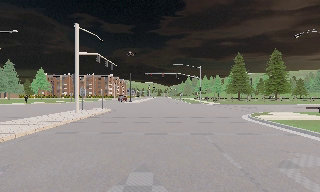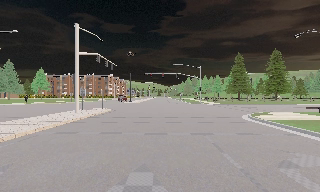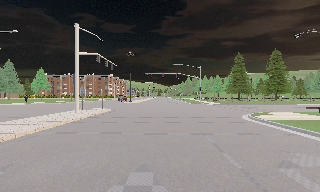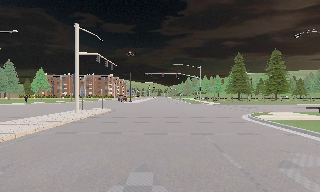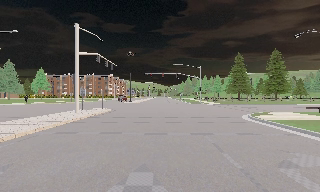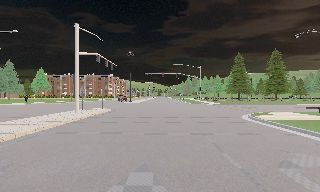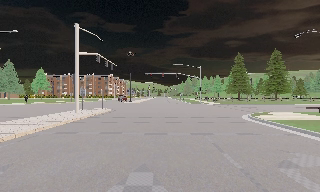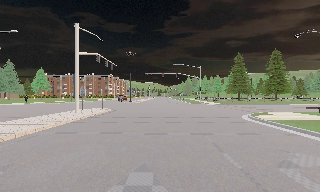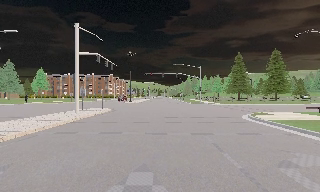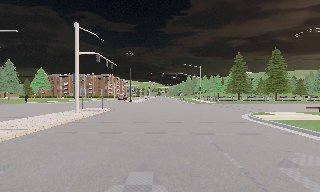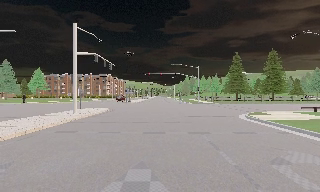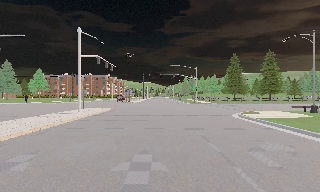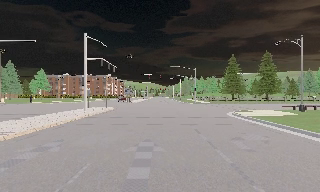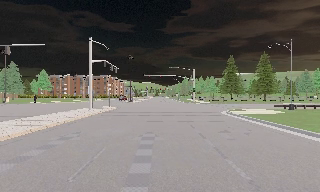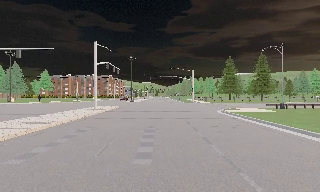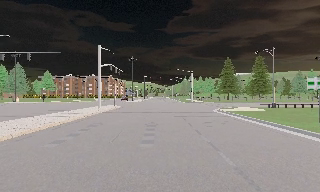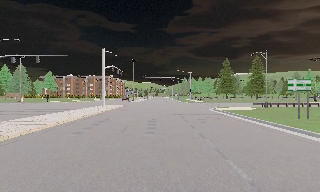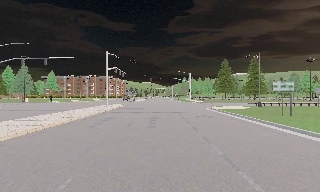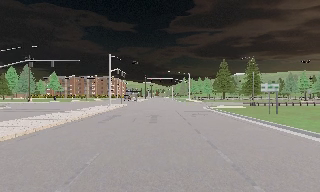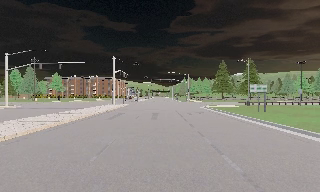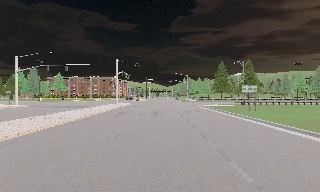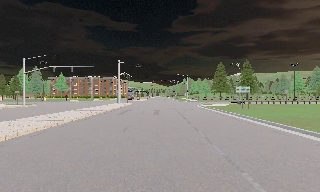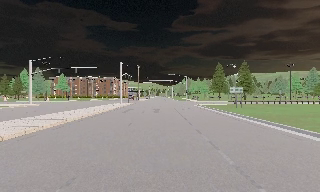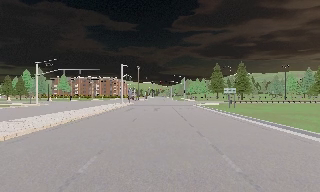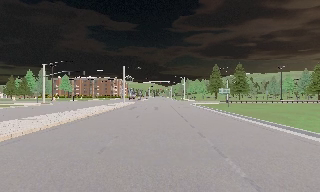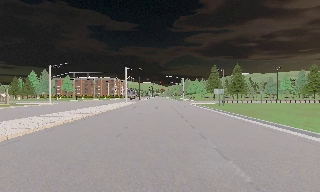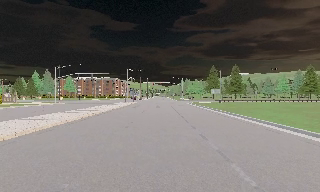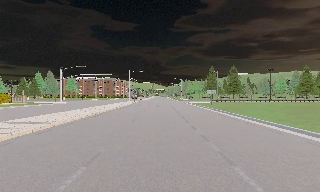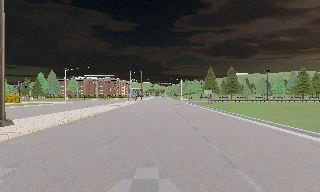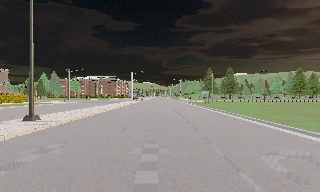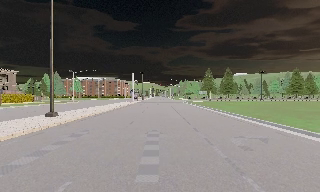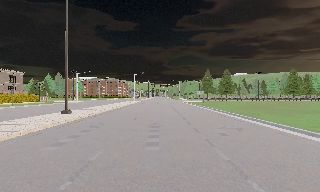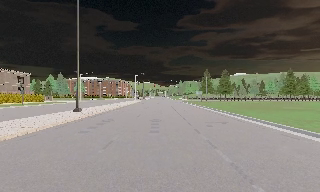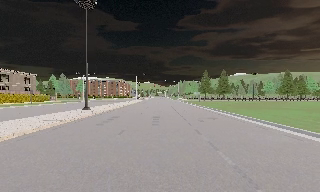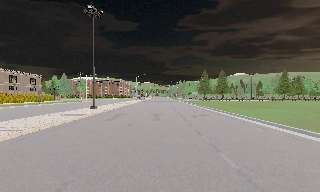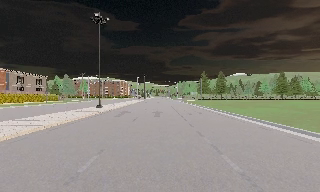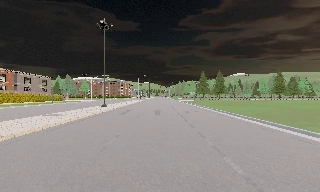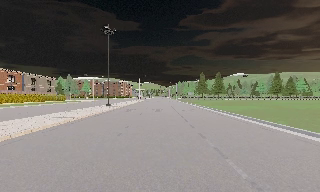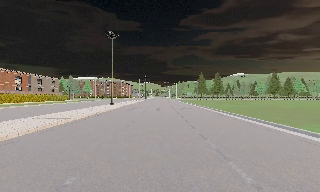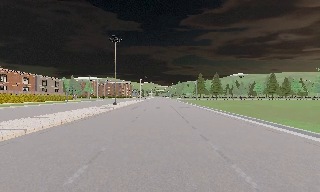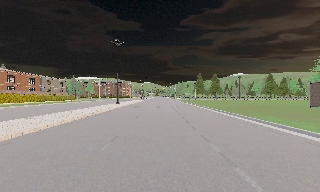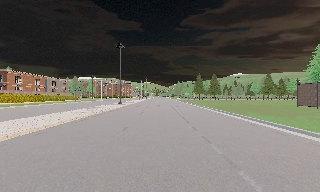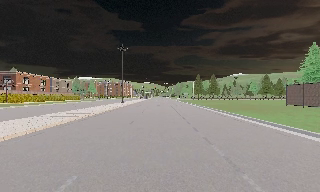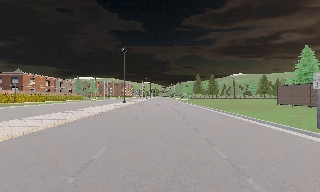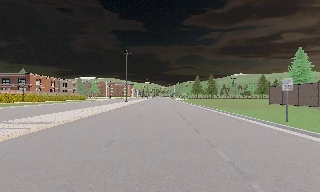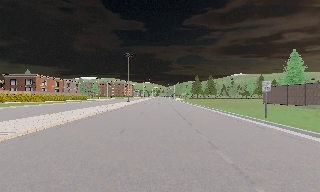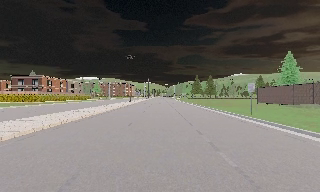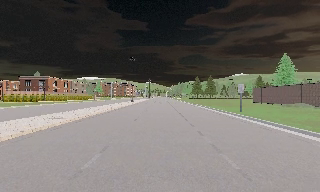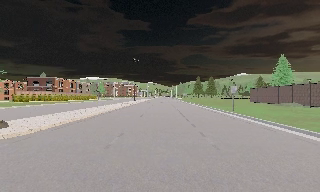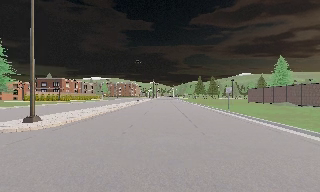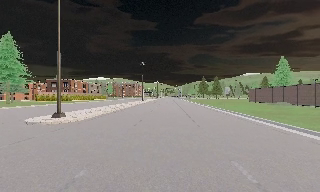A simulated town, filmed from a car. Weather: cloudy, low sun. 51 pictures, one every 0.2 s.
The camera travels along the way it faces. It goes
backward.
0.0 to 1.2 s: The camera keeps its place and its aim.
1.2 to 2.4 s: The camera travels backward, about 2.5 m, so what stands in front gets smaller. It gains speed.
2.4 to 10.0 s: The camera travels backward, about 65 m, so what stands in front gets smaller.
The film runs backward here.
